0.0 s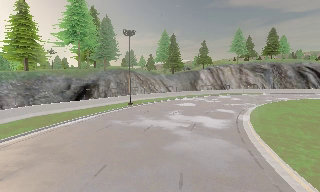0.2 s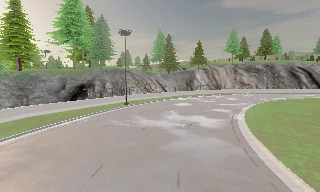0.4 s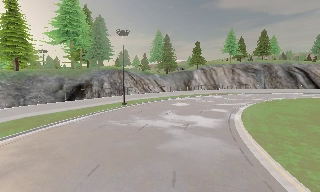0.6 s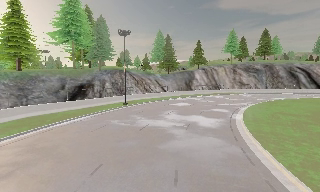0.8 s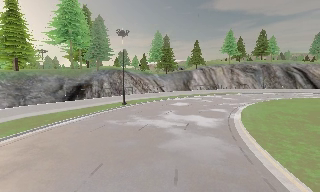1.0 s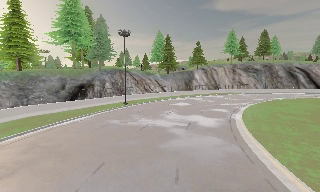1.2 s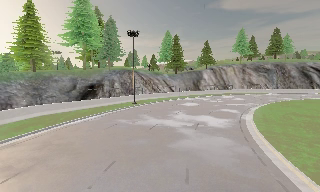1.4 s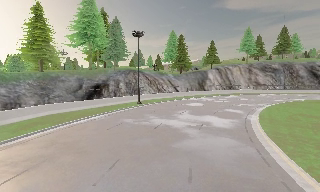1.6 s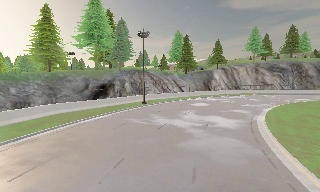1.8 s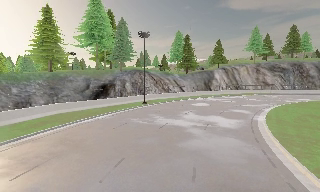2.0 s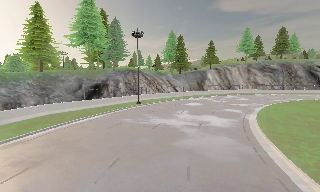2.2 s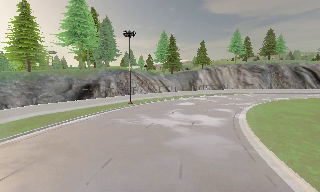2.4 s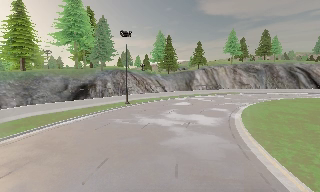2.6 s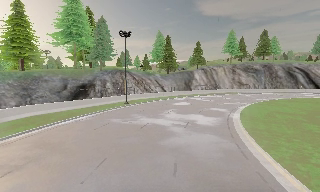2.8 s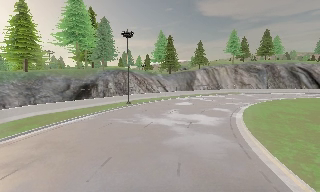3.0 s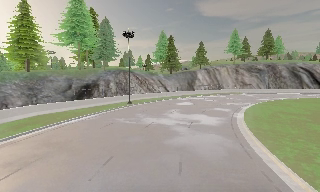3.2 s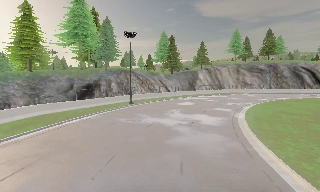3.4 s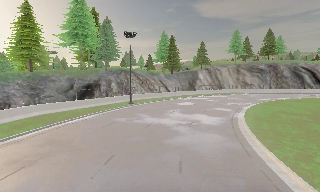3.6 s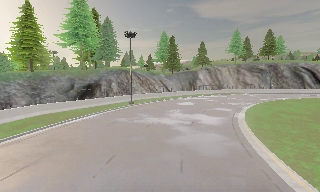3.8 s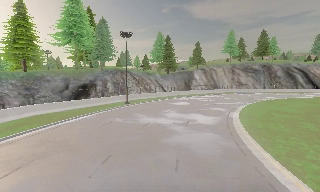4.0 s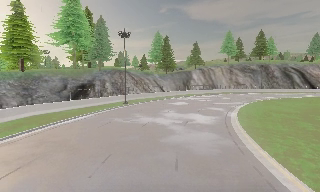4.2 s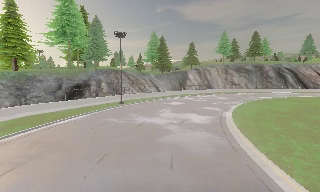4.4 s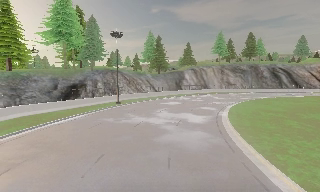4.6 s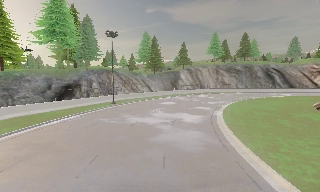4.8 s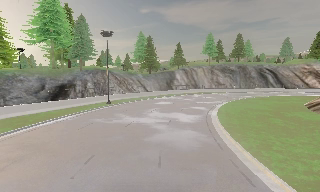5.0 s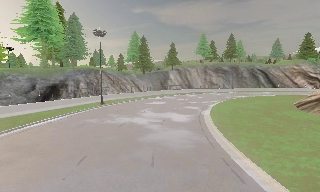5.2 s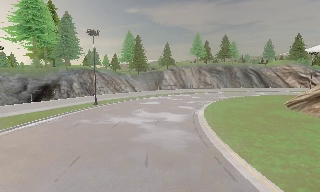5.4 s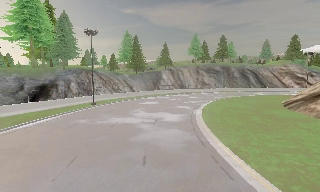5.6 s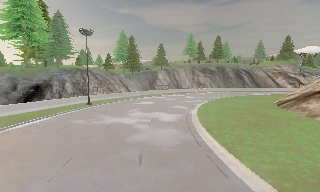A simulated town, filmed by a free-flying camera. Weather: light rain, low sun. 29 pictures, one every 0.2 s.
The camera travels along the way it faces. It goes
backward.
0.0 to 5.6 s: The scene slides to the left, as the camera pans about 15 degrees to its right. It travels backward, about 1.5 m, so what stands in front gets smaller.
The film runs backward here.
